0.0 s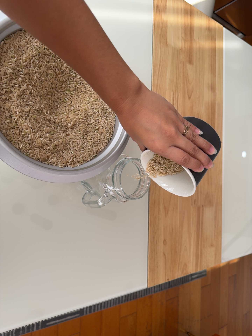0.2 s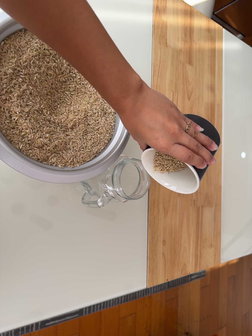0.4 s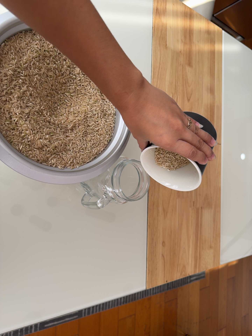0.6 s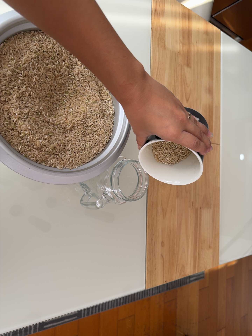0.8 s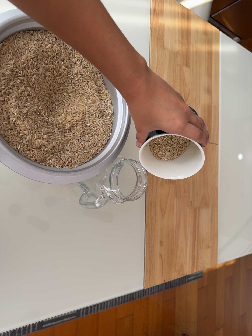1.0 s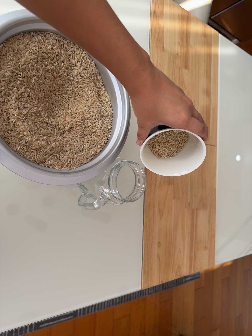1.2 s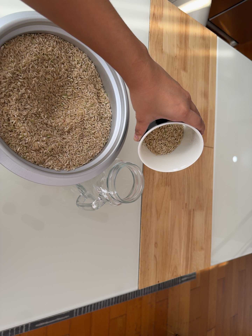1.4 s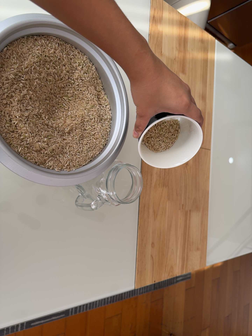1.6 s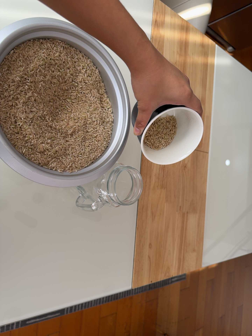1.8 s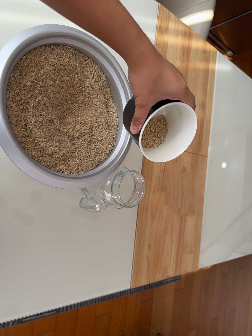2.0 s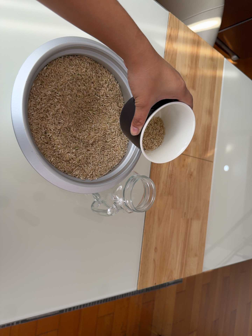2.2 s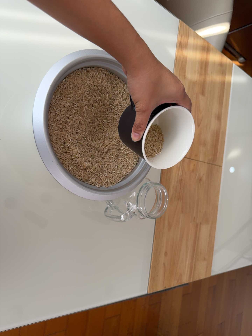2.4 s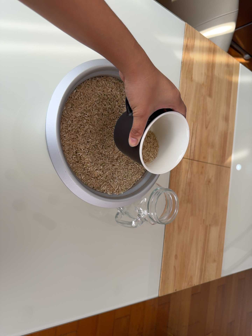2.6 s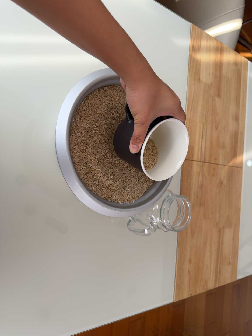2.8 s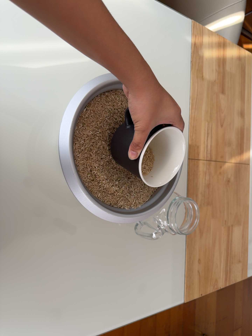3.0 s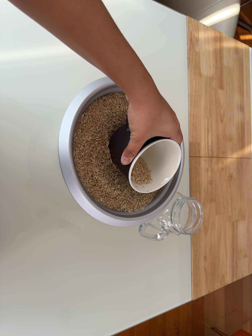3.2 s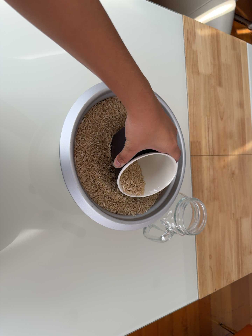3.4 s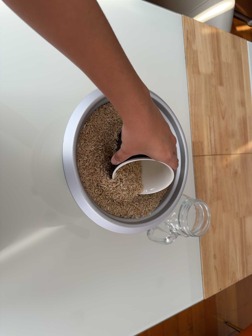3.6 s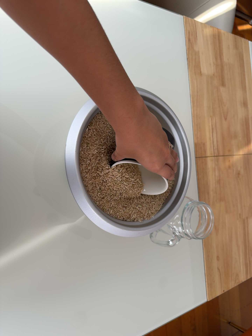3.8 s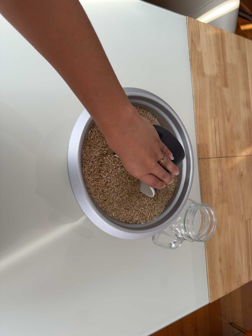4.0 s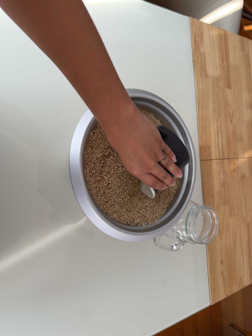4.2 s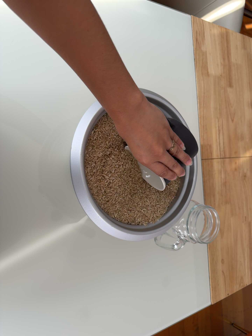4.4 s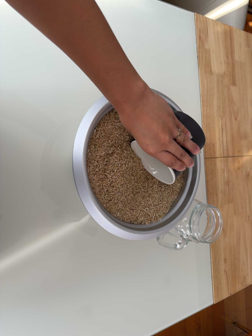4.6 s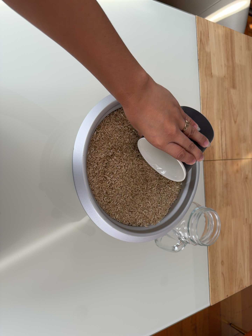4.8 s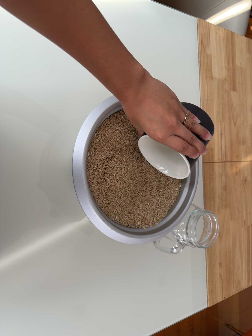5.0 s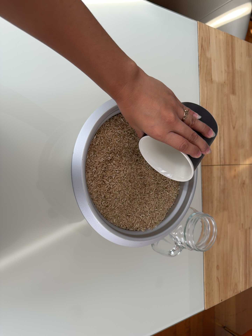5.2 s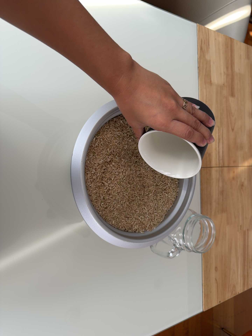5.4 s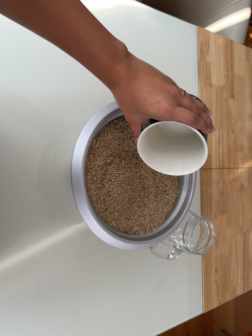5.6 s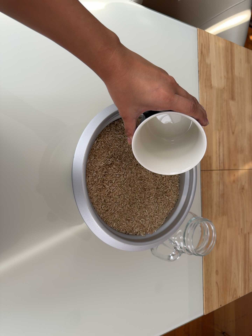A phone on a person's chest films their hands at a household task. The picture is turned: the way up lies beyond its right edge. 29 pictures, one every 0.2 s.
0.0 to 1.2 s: The camera keeps its place and its aim.
1.2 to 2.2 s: The camera travels to its left and backward, about 9 cm, so close, fixed things drift to the right.
2.2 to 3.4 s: The camera travels toward the top of its view, about 7 cm, so close, fixed things drift downward. It rolls about its line of sight by about 10 degrees, and the scene rotates counterclockwise.
3.4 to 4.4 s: The camera keeps its place and its aim.
4.4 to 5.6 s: The camera shifts only a little, or ends up much as it began.
The film runs backward here.
